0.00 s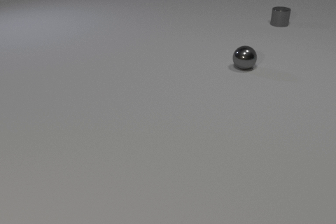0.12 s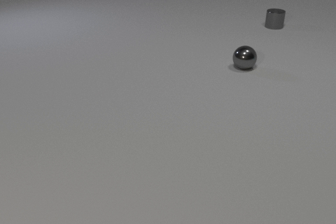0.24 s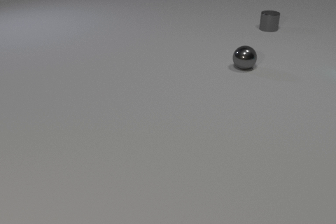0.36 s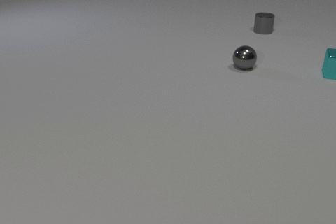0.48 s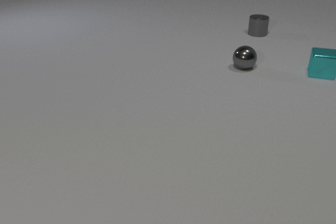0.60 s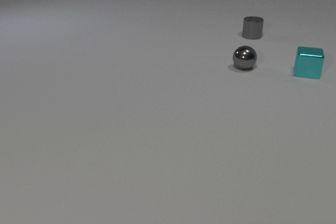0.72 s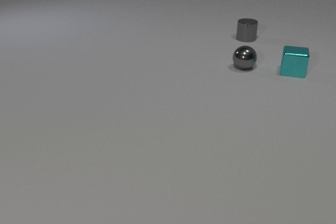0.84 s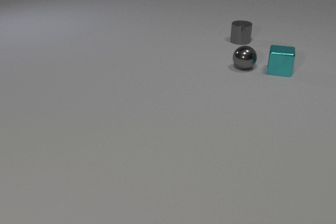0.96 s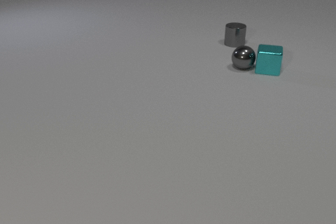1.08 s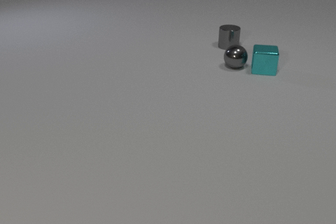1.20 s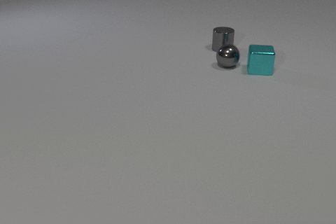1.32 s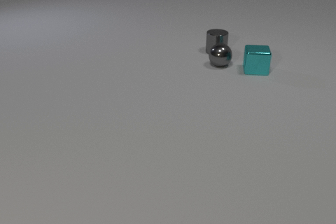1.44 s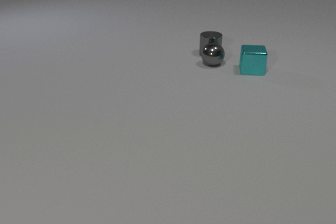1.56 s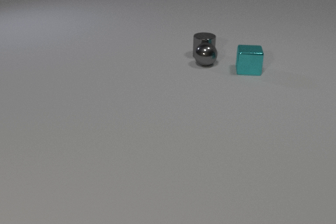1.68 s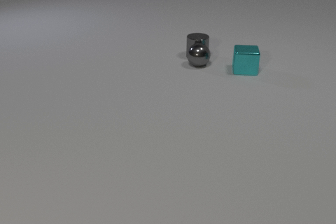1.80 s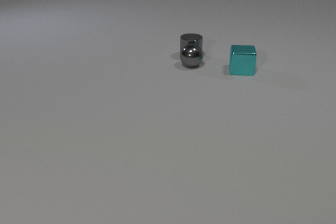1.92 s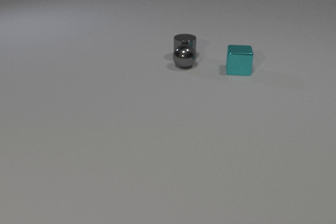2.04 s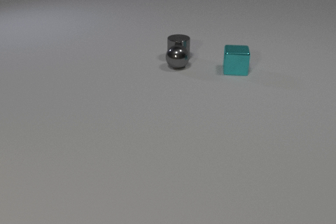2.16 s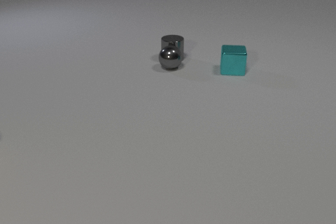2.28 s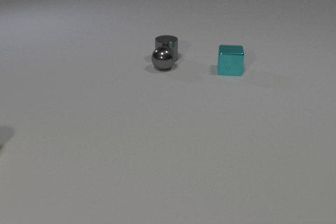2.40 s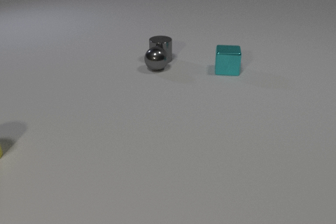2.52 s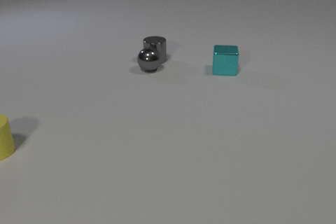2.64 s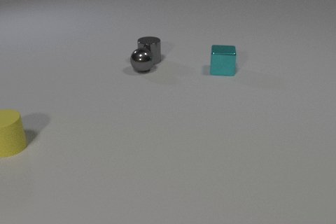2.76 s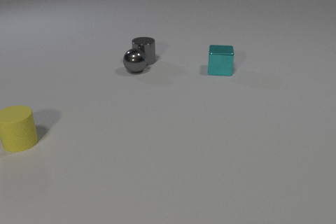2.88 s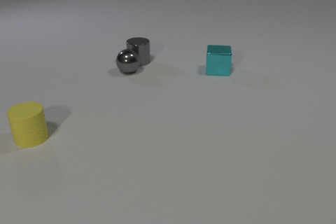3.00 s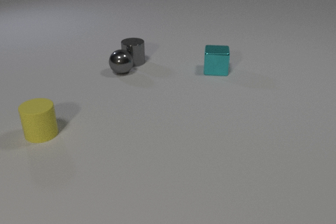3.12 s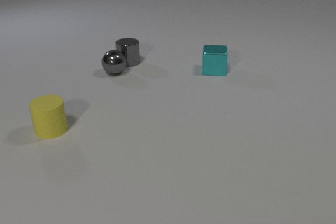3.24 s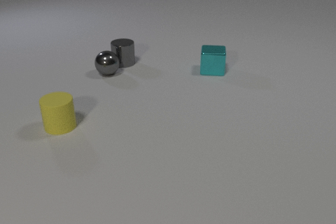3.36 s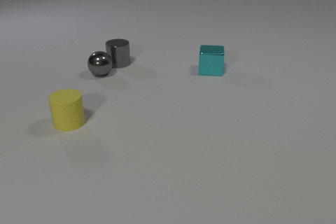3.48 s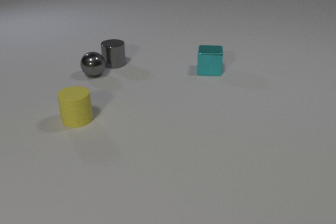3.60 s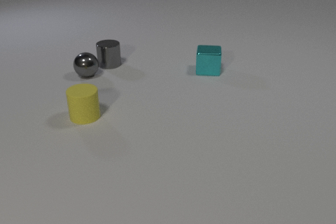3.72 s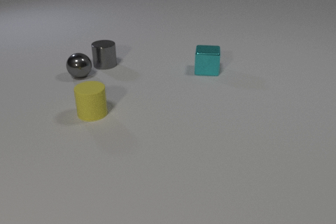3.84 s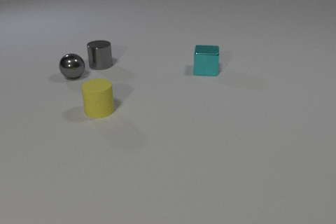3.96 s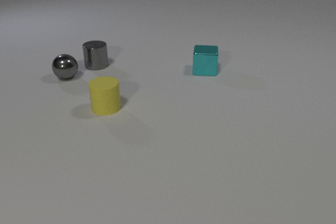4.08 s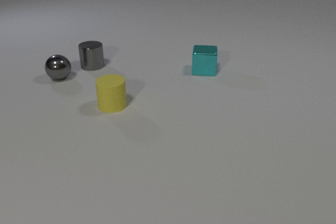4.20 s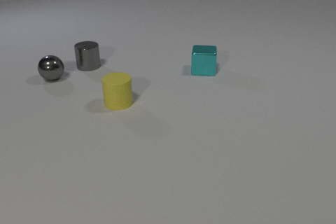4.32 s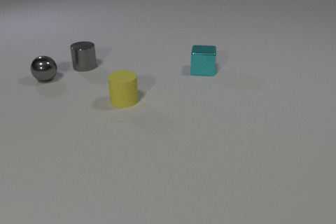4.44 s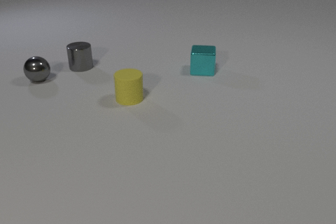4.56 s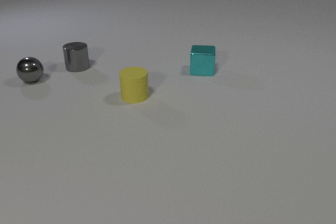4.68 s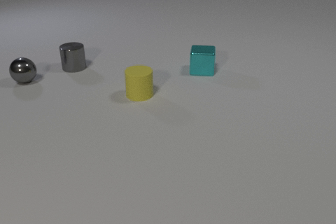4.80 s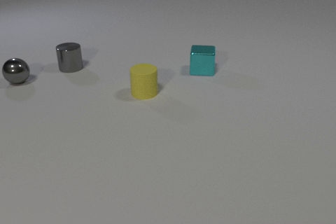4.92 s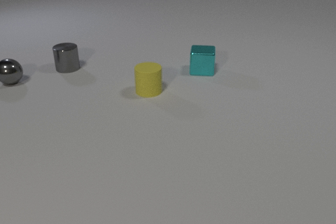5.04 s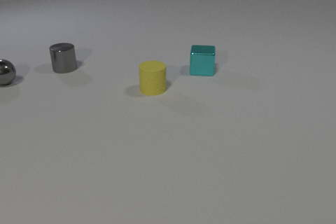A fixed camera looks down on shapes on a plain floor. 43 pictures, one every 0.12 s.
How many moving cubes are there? 1.
Are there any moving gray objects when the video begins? yes.
What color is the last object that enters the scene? yellow.
0.00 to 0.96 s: The cyan metal cube comes in at the right edge, slides to the left. The gray metal cylinder slides toward the camera and to the left. The cyan metal cube and the gray metal sphere collide.
0.96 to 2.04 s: The cyan metal cube slides to the left. The gray metal sphere rolls to the left. The gray metal cylinder slides to the left and toward the camera. The gray metal sphere and the gray metal cylinder collide.
2.04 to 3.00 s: The cyan metal cube slides to the left. The gray metal sphere rolls to the left. The gray metal cylinder slides to the left. The yellow rubber cylinder comes in at the left edge, slides to the right.
3.00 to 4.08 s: The cyan metal cube slides to the left. The gray metal sphere rolls to the left. The gray metal cylinder slides to the left. The yellow rubber cylinder slides to the right and away from the camera.
4.08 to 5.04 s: The gray metal sphere rolls to the left. The gray metal cylinder slides to the left. The yellow rubber cylinder slides to the right and away from the camera.
